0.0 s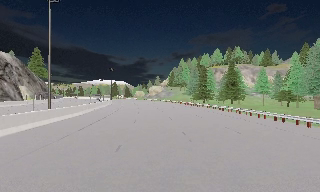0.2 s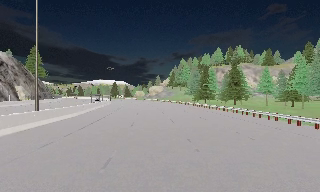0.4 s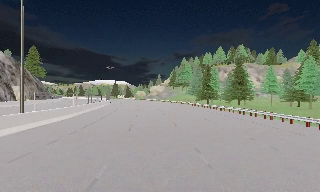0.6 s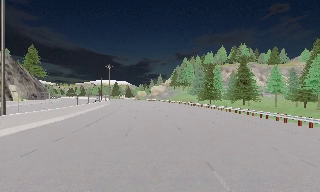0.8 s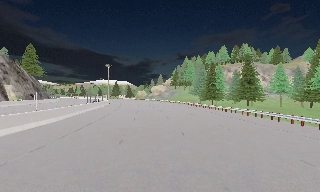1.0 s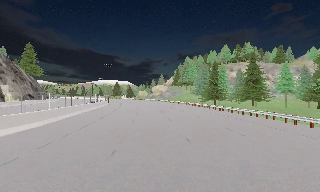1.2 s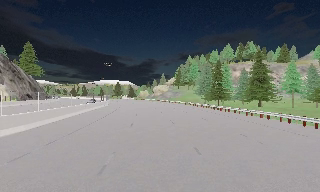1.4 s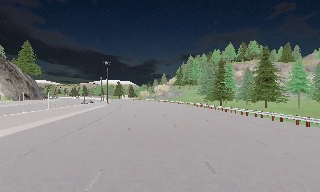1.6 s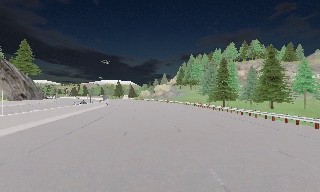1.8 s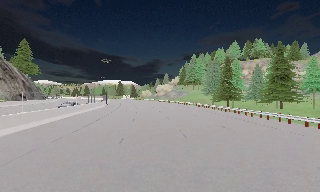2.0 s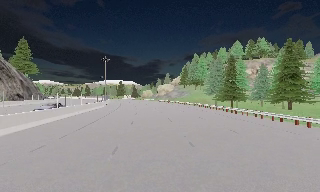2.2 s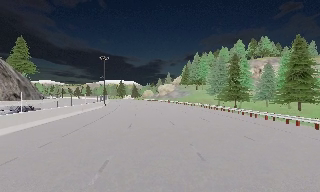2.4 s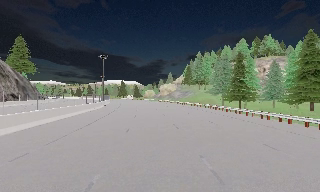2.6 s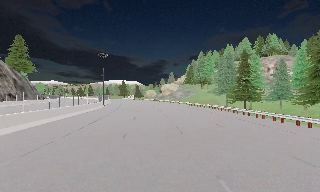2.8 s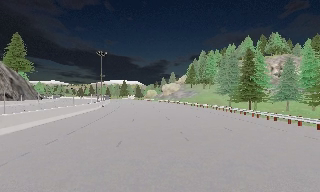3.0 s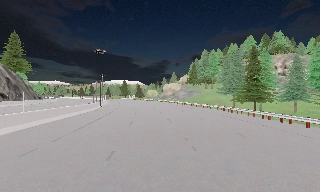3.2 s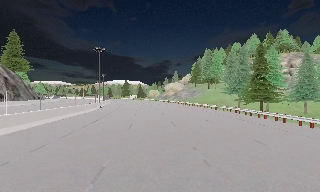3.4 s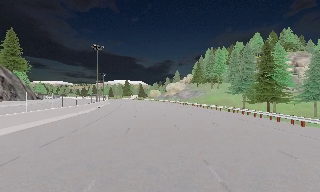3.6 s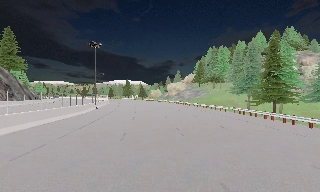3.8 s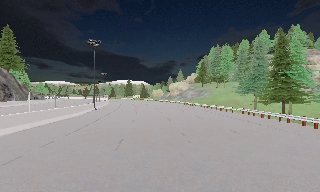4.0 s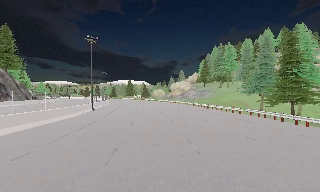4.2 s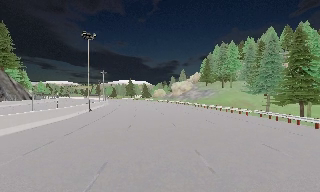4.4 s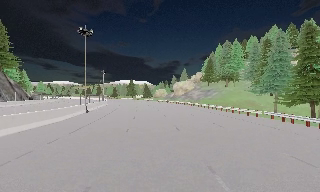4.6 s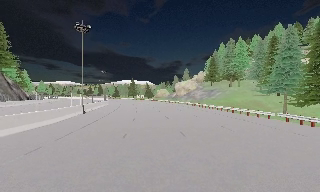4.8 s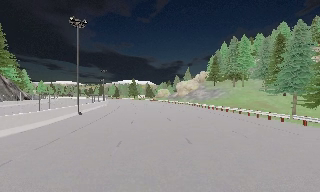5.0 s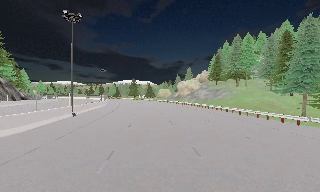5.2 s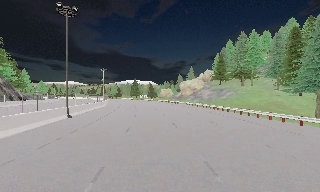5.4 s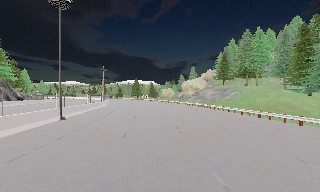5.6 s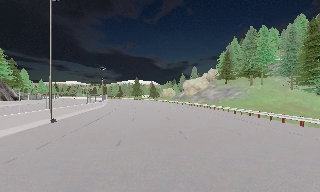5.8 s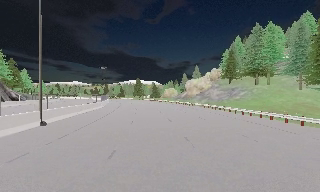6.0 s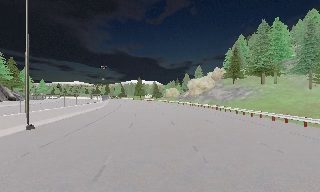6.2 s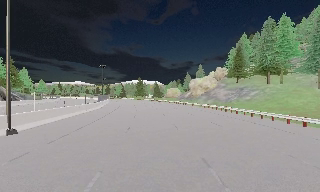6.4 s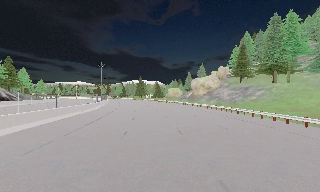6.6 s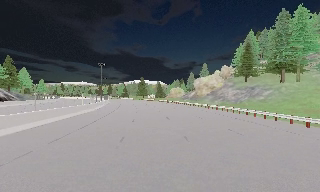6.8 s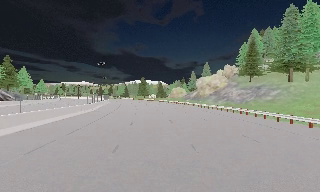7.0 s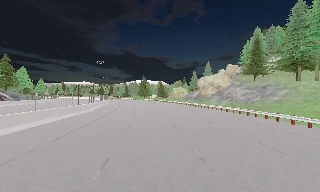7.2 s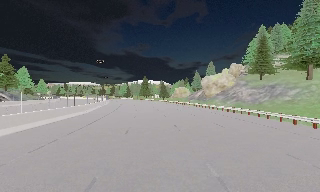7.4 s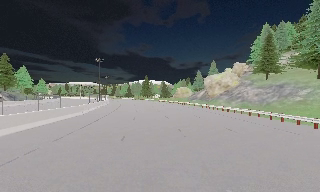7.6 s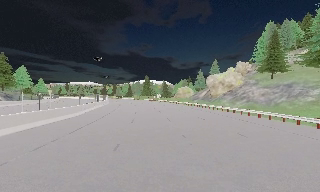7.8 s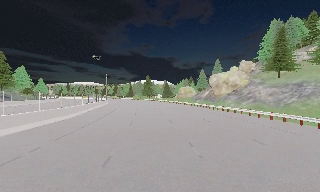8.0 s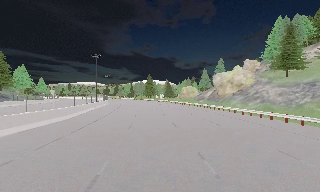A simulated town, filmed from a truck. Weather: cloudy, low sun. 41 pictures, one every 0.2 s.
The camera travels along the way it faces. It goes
forward.
0.0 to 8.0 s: The scene slides to the right, as the camera pans about 15 degrees to its left. It travels forward, about 60 m, so what stands in front looms larger.
The film runs forward here.
